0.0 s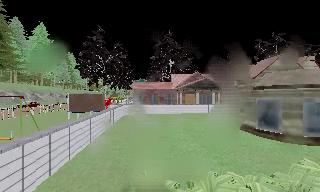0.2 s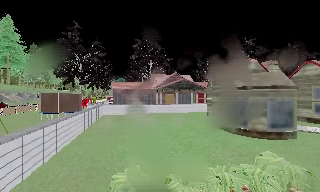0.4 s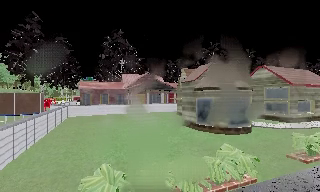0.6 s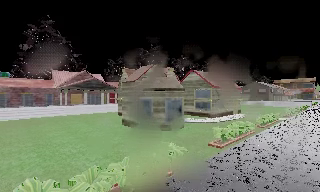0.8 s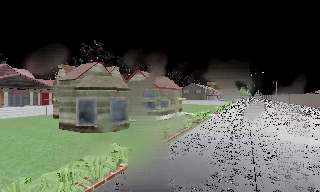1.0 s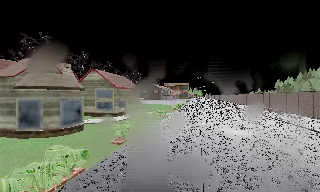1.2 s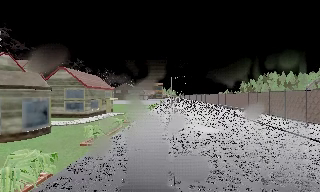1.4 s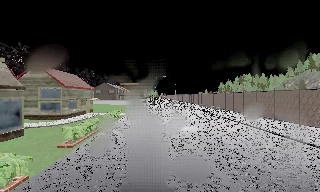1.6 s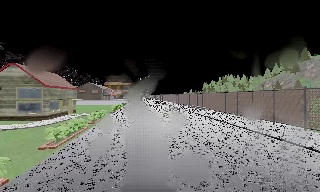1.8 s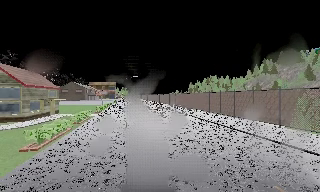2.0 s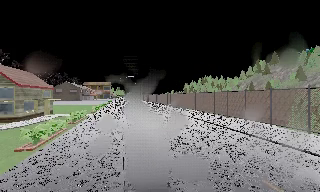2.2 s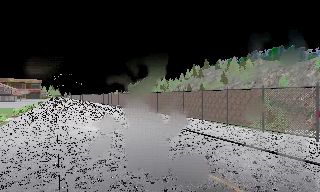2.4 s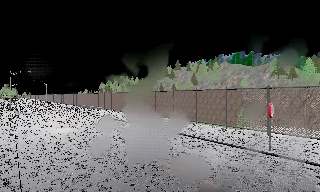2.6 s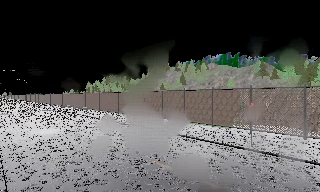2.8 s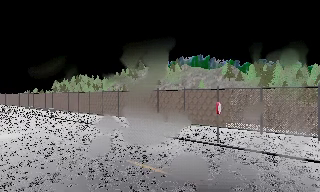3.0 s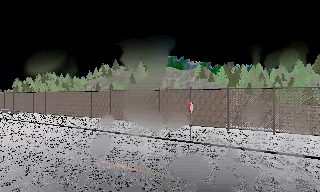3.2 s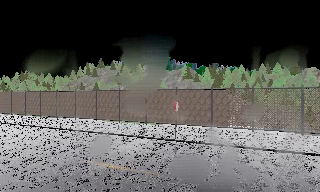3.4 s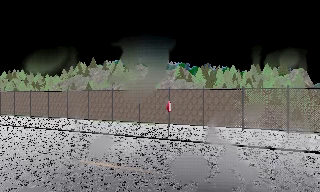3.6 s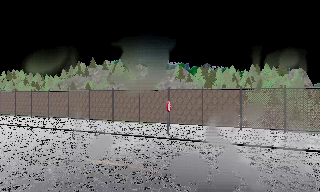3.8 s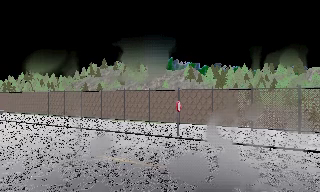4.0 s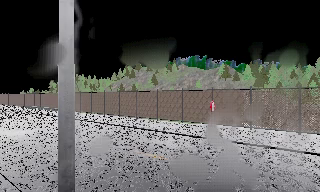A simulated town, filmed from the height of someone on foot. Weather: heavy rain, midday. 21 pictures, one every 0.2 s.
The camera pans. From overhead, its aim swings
clockwise.
The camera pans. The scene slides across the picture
to the left.
0.0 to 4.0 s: The camera pans to its right, which is clockwise from overhead, by about 140 degrees. It travels backward, about 4 m.
The film runs backward here.
